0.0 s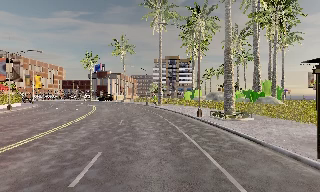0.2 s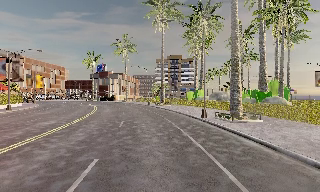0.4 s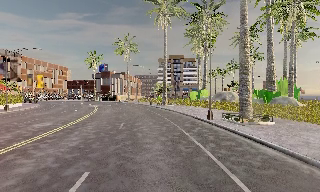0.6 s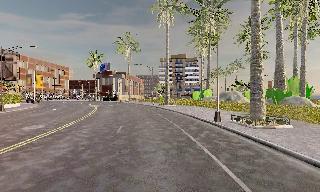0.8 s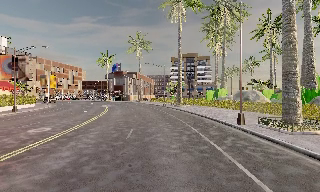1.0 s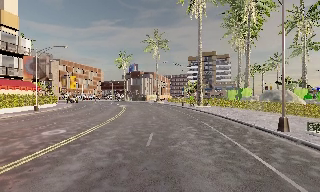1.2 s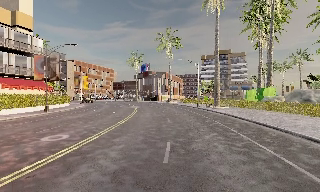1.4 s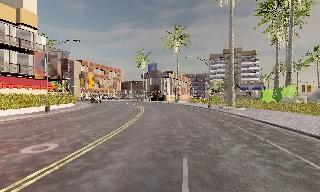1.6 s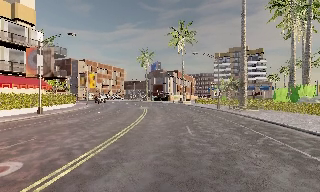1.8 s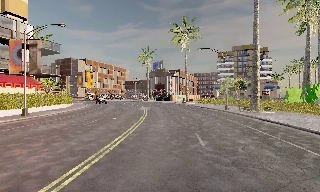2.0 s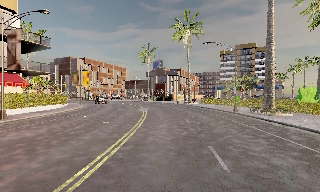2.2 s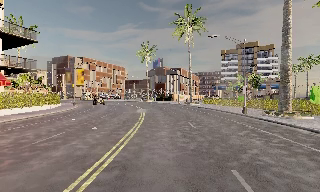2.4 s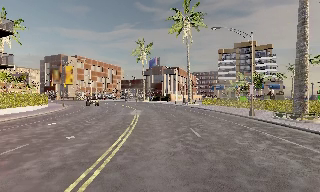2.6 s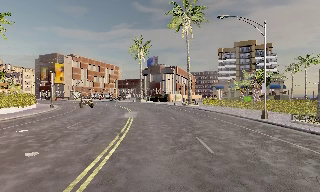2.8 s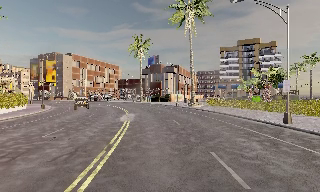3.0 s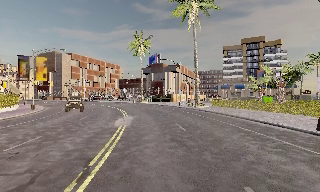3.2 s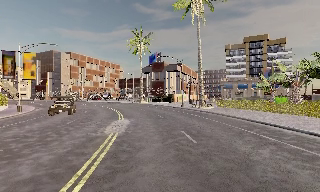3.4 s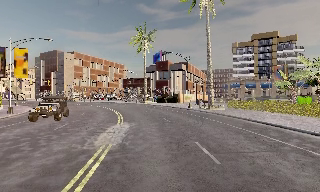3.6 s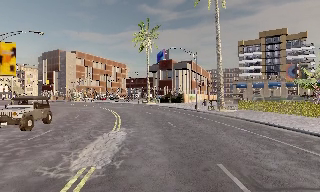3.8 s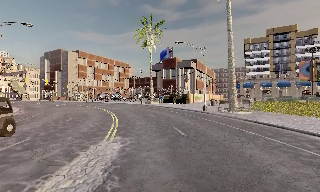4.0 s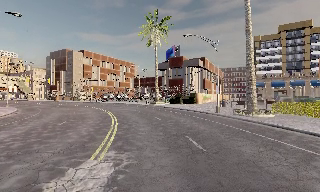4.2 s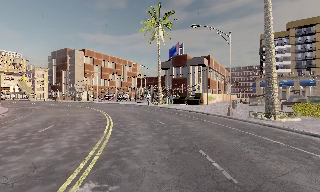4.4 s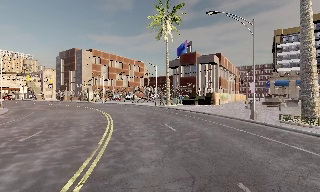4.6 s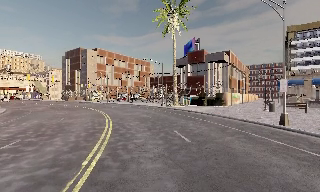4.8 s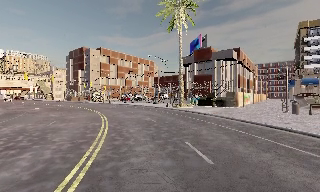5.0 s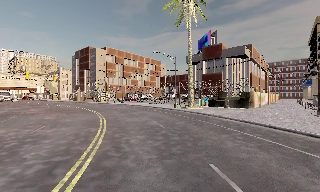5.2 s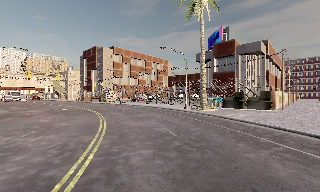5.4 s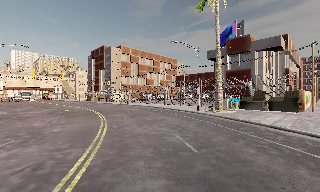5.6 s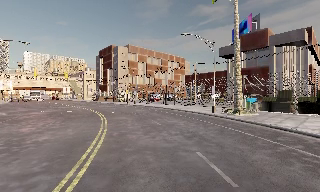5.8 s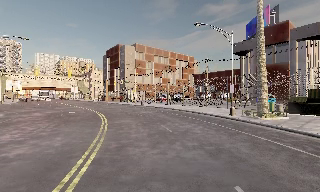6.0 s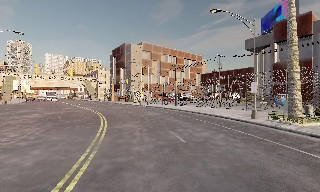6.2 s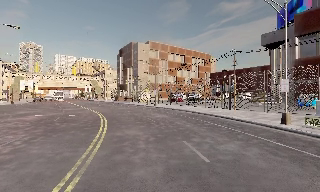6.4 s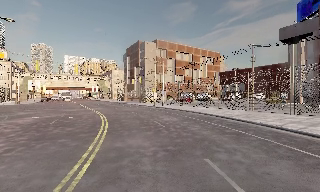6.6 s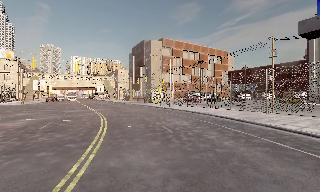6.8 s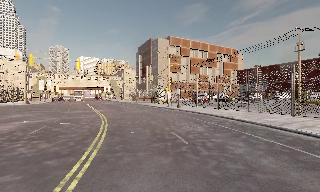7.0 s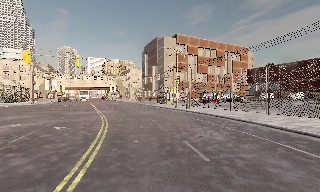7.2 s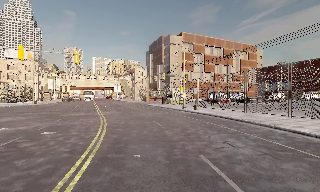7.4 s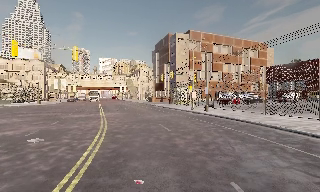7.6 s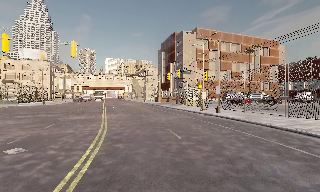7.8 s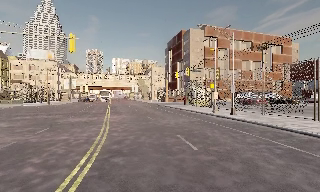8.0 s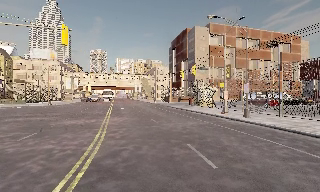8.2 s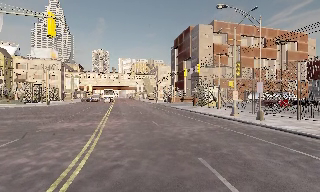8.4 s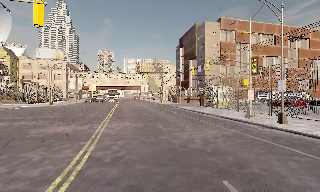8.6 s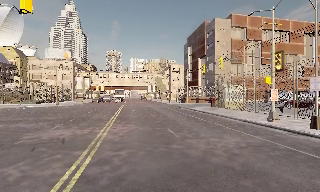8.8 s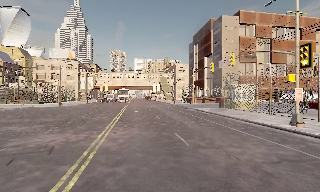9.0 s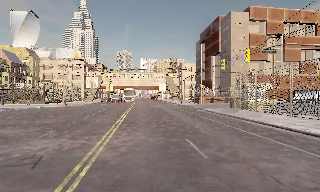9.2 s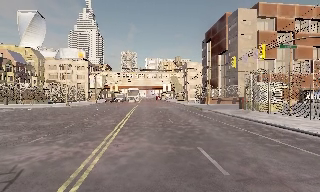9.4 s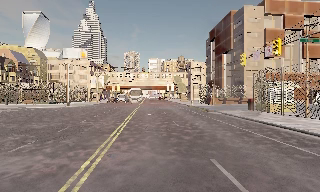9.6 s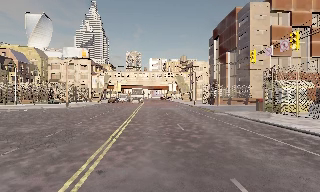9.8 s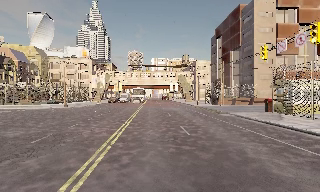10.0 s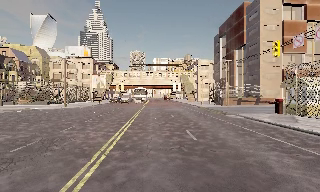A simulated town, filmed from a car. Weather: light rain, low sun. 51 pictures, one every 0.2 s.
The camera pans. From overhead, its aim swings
counterclockwise.
The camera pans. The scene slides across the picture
to the right.
0.0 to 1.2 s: The camera pans to its left, which is counterclockwise from overhead, by about 15 degrees. It travels forward, about 6 m, so what stands in front looms larger. It gains speed.
1.2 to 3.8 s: The camera travels forward, about 25 m, so what stands in front looms larger.
3.8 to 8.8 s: The scene slides to the right, as the camera pans about 55 degrees to its left. It travels forward, about 45 m.
8.8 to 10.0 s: The camera travels forward, about 6 m, so what stands in front looms larger.
The film runs forward here.
